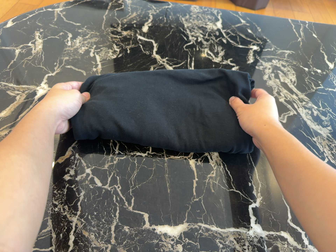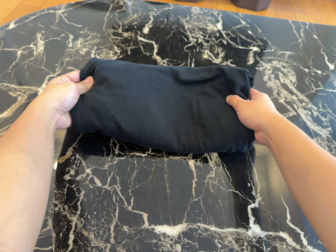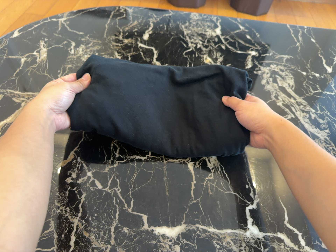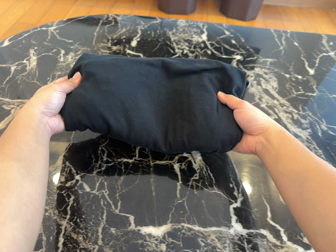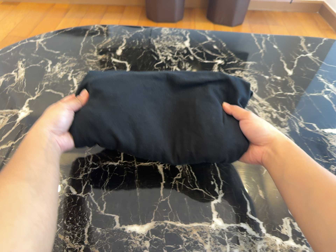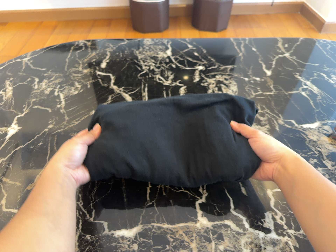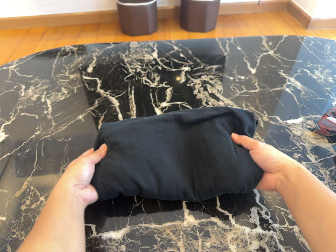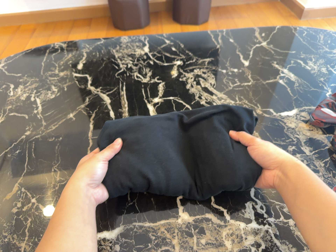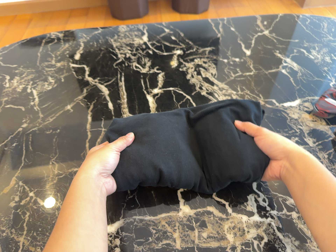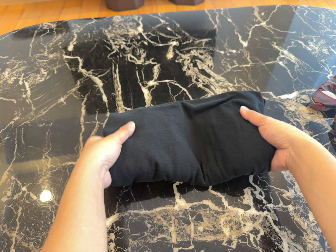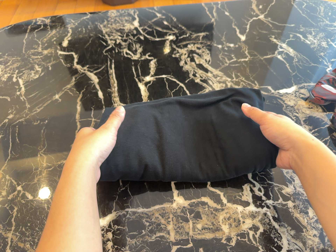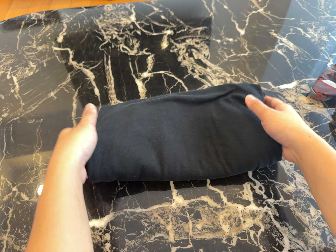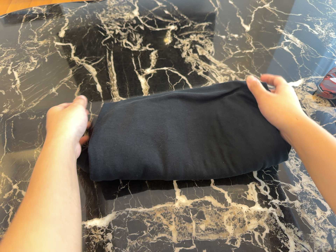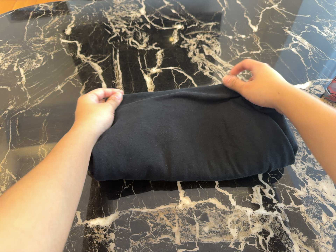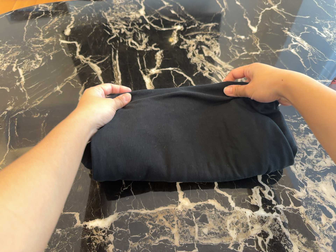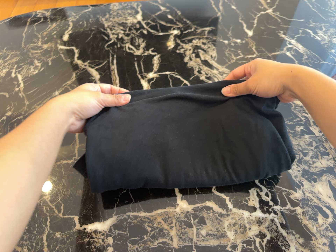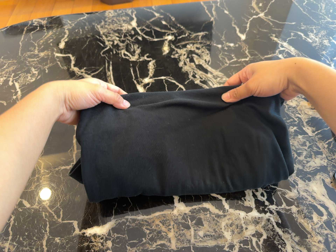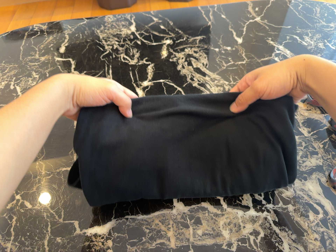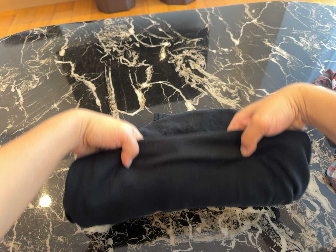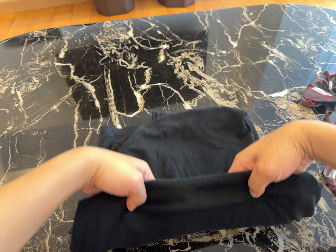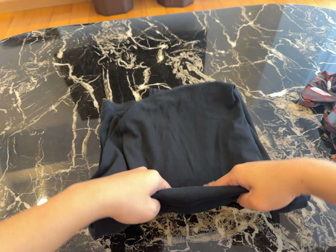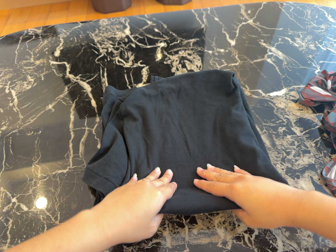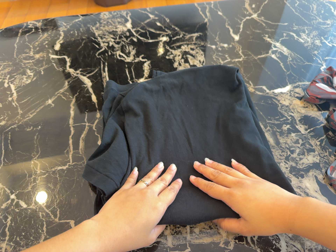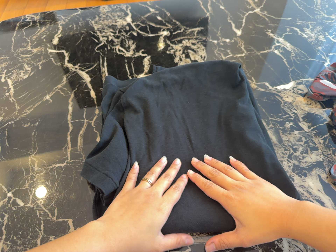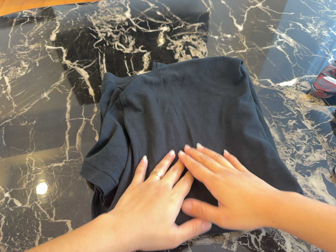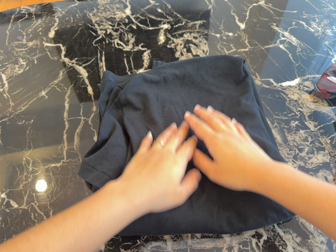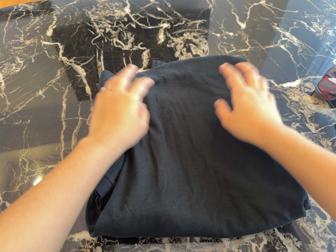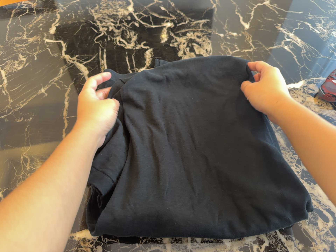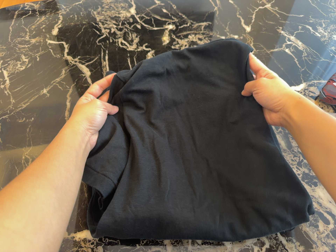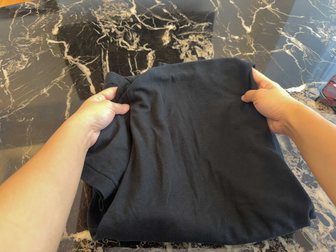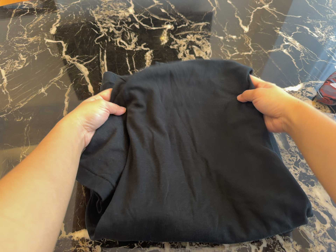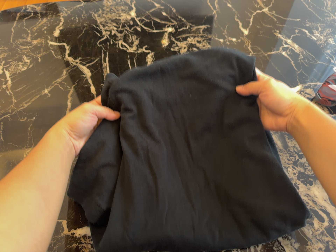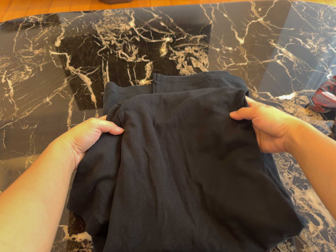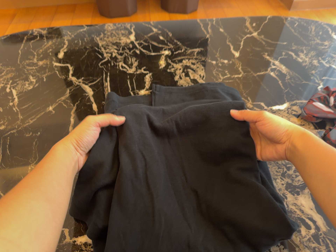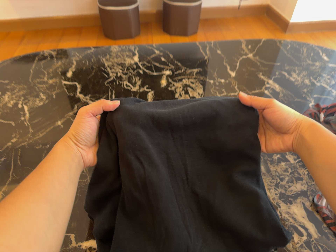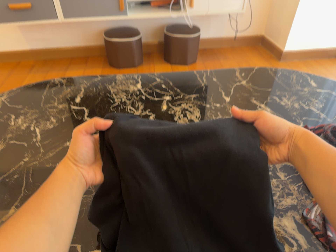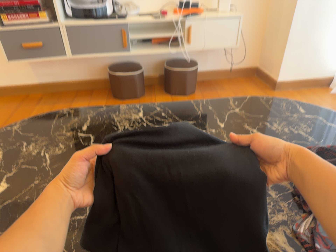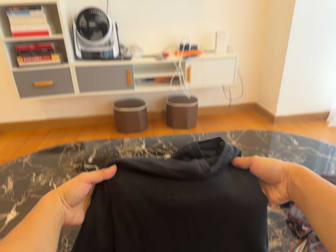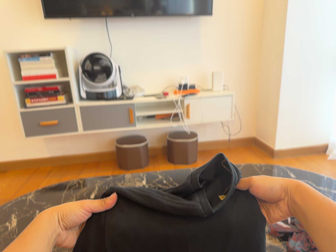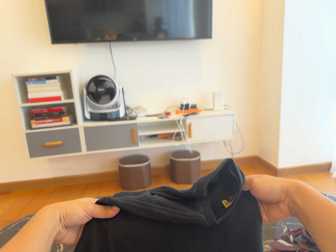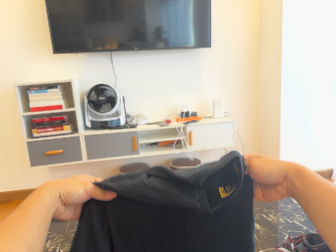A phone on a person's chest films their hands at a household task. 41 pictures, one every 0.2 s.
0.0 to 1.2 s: The camera travels to its right and backward, about 12 cm, so close, fixed things drift to the left. It rolls about its line of sight by about 10 degrees, and the scene rotates counterclockwise.
1.2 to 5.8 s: The camera travels forward, about 8 cm, so what stands in front looms larger. Its aim tips toward the bottom of its view by about 10 degrees, and the scene shifts upward.
5.8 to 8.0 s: The camera travels backward, about 32 cm. Its aim tips toward the top of its view by about 45 degrees, and the scene shifts downward.
The film runs backward here.
